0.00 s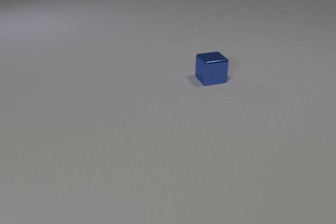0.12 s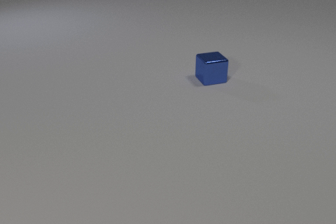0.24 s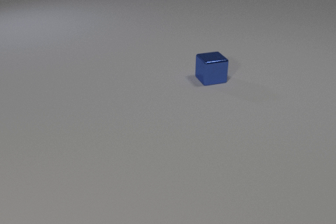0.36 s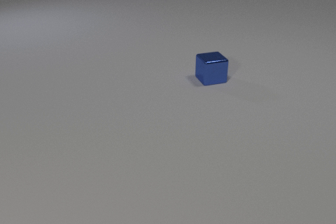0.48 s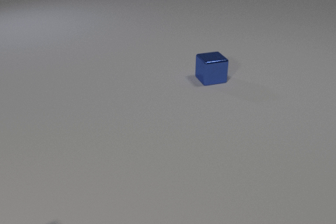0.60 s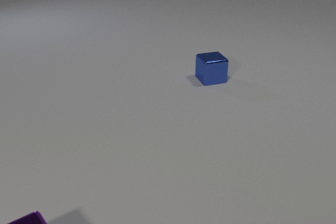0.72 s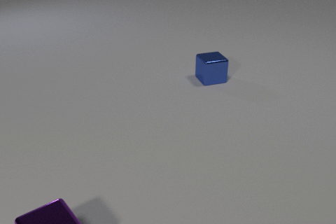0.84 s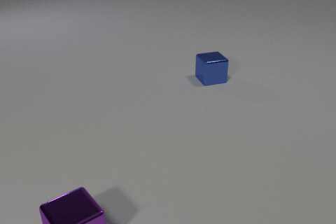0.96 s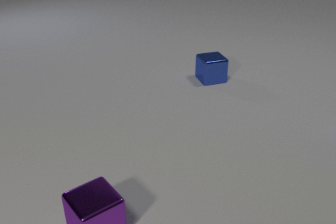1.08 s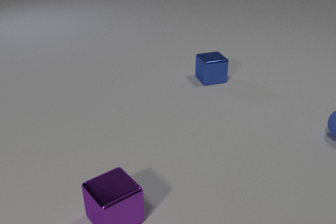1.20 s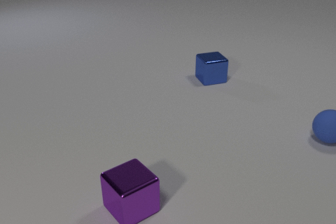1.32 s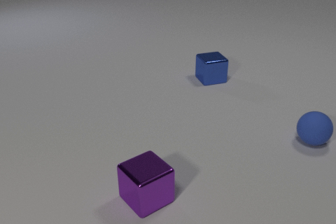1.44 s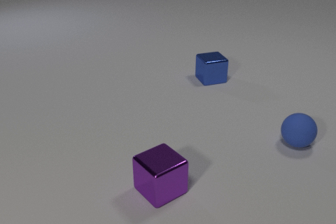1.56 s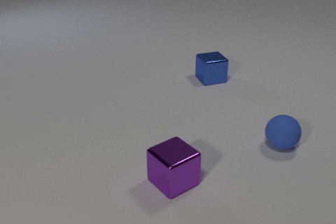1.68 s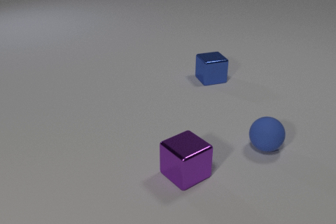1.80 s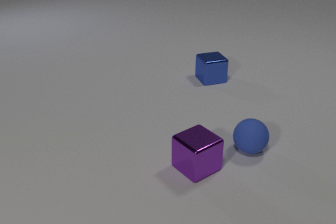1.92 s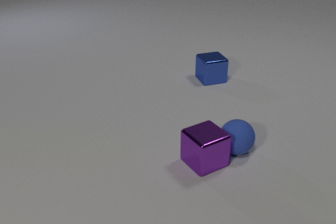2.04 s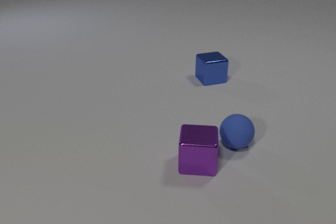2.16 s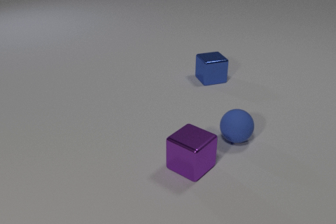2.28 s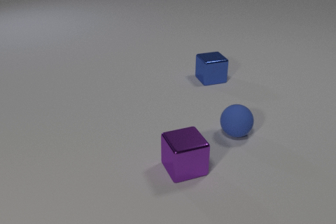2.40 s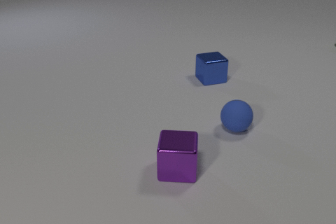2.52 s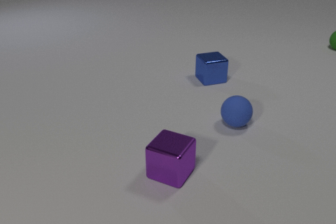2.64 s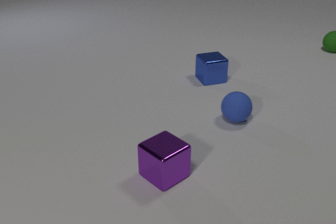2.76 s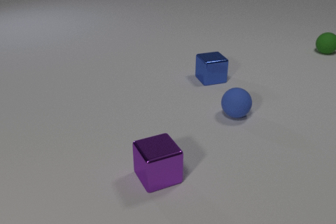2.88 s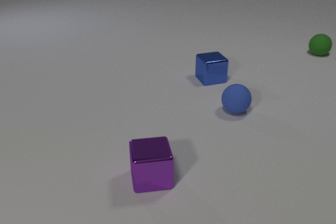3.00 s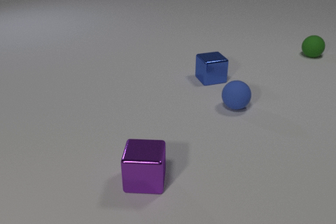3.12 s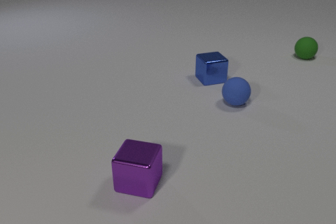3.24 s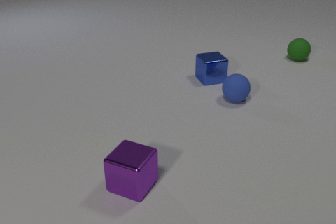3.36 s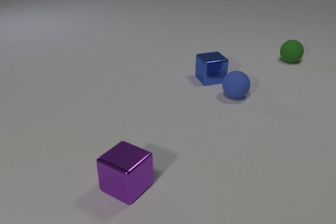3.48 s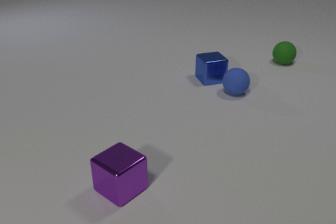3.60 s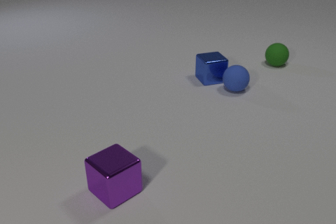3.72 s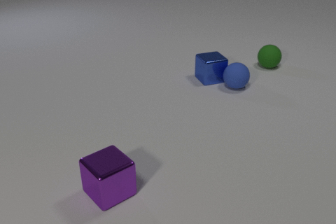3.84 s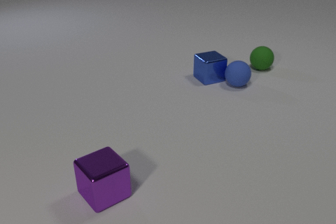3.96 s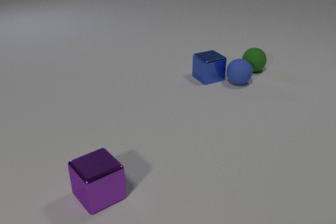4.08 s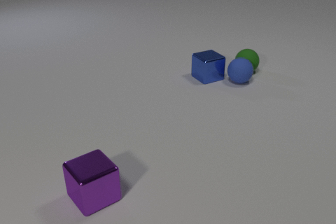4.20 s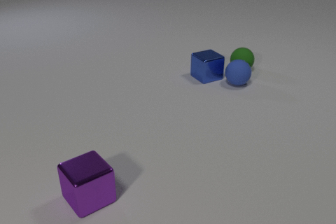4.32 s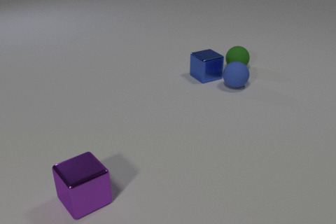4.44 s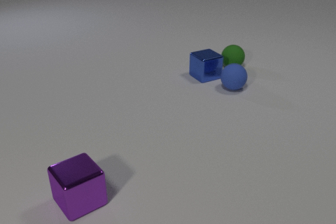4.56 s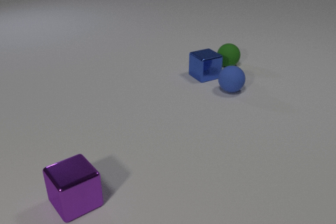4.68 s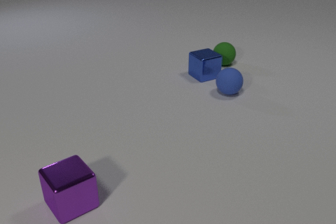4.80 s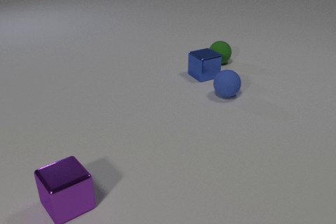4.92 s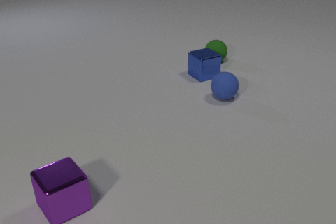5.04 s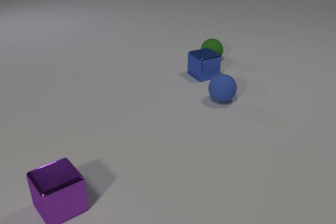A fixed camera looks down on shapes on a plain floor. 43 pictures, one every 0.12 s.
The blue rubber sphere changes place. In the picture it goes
to the left.
The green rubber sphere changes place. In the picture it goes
to the left.
0.00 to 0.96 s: The purple metal cube comes in at the bottom edge, slides to the right and away from the camera.
0.96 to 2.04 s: The purple metal cube slides to the right and away from the camera. The blue rubber sphere comes in at the right edge, rolls to the left and toward the camera. The purple metal cube and the blue rubber sphere collide.
2.04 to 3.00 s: The purple metal cube slides to the left and toward the camera. The blue rubber sphere rolls away from the camera. The green rubber sphere comes in at the right edge, rolls toward the camera and to the left.
3.00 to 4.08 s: The purple metal cube slides to the left. The blue rubber sphere rolls away from the camera. The green rubber sphere rolls to the left and toward the camera. The blue rubber sphere and the blue metal cube collide. The blue rubber sphere and the green rubber sphere collide.
4.08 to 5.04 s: The purple metal cube slides to the left. The blue rubber sphere rolls toward the camera. The green rubber sphere rolls to the left and away from the camera. The blue metal cube slides away from the camera.
What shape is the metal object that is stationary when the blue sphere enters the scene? cube.
How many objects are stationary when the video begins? 1.
Are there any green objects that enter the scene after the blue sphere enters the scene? yes.
